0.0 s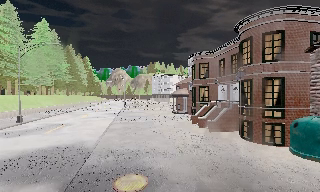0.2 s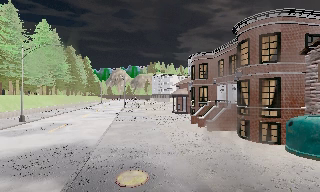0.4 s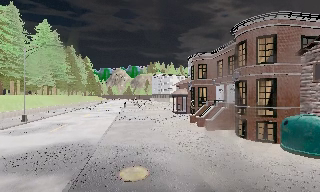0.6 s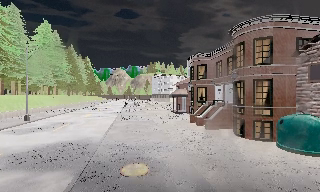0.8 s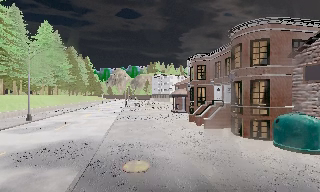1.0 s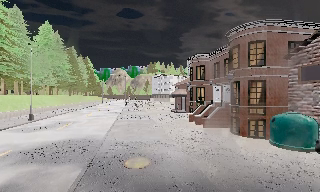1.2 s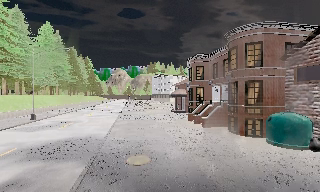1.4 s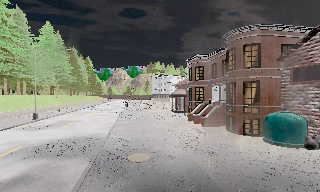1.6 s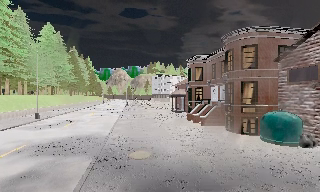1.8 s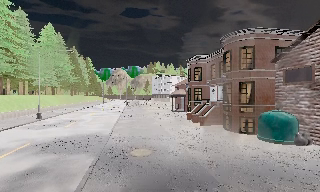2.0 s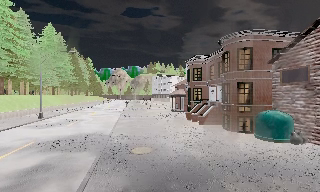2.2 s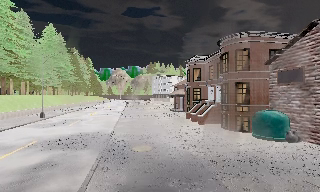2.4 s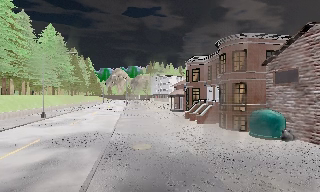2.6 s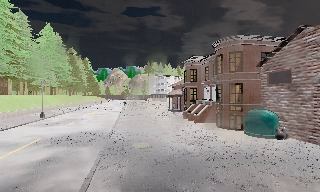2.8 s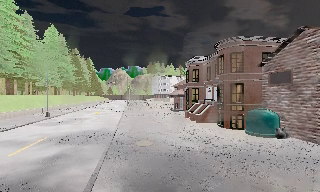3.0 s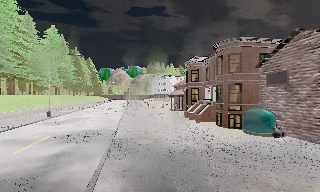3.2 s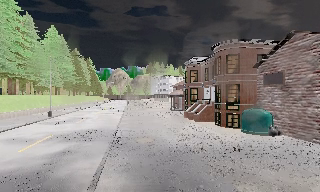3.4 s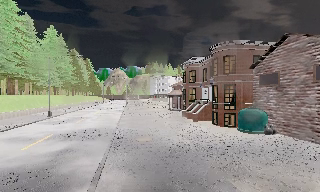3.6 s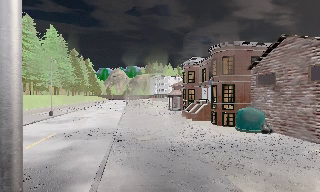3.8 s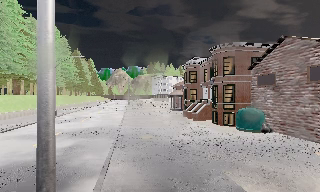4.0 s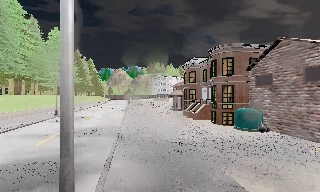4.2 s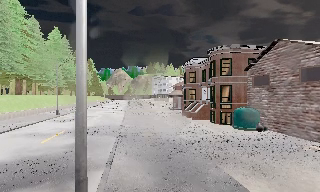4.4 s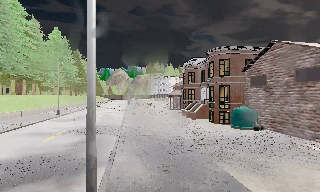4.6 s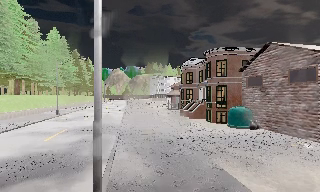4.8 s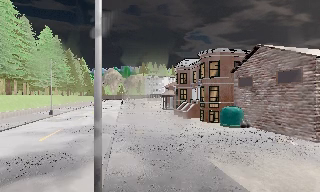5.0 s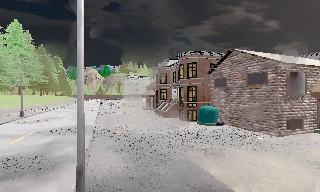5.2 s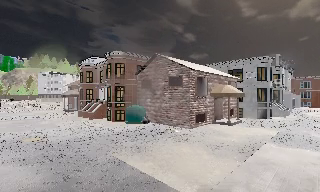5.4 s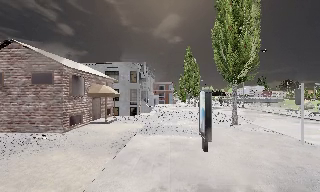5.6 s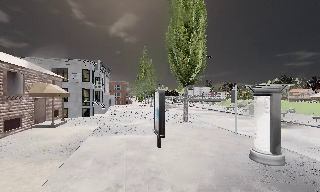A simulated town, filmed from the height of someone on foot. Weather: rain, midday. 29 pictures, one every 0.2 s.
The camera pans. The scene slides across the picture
to the left.
The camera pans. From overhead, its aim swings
clockwise.
0.0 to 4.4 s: The camera travels backward, about 6 m, so what stands in front gets smaller.
4.4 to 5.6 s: The camera swings to its right by about 90 degrees, and the scene slides to the left. It travels backward, about 1.5 m.
The film runs backward here.
